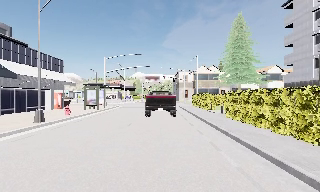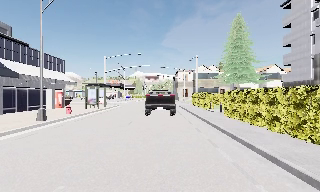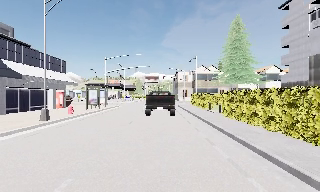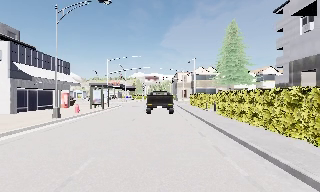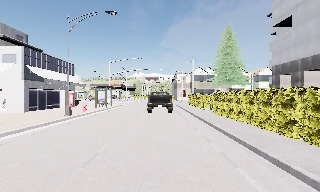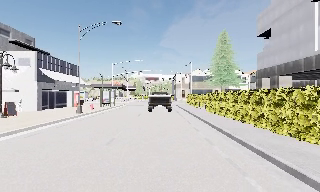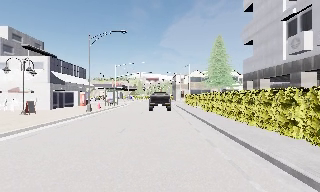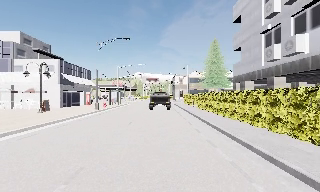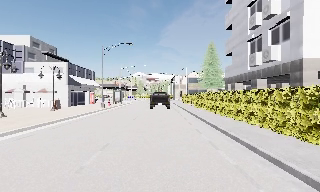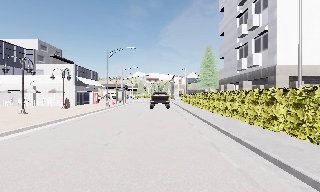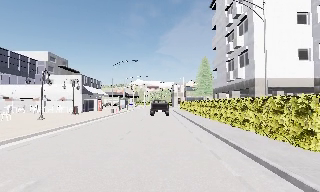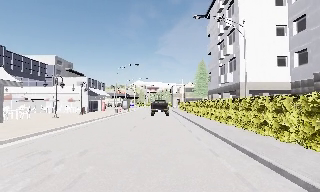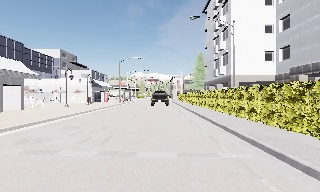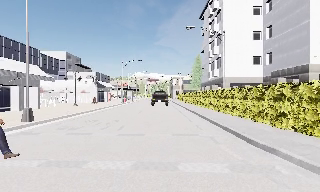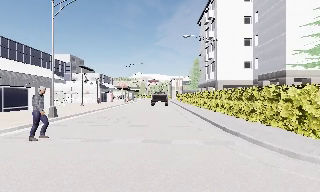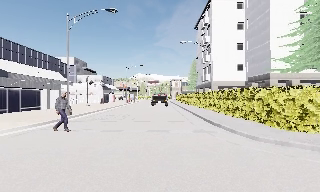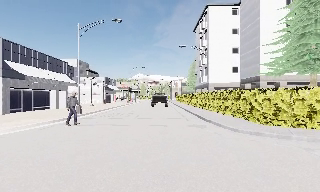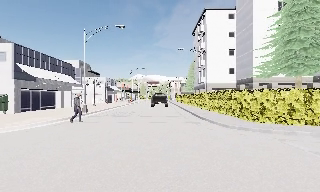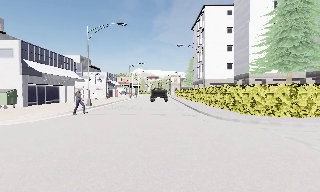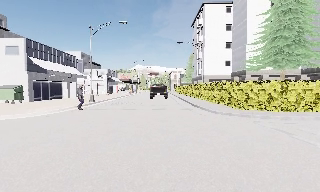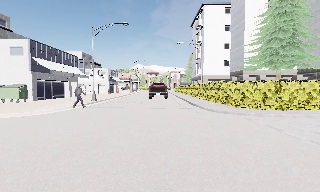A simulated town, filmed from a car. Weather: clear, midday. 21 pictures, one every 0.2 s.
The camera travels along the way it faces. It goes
backward.
0.0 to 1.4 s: The camera travels backward, about 8 m, so what stands in front gets smaller. It gains speed.
1.4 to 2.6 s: The camera travels backward, about 12 m, so what stands in front gets smaller.
2.6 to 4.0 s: The camera travels backward, about 8 m, so what stands in front gets smaller. It loses speed.
The film runs backward here.
